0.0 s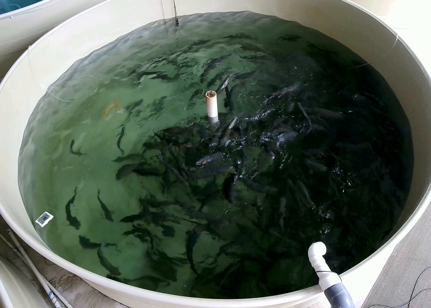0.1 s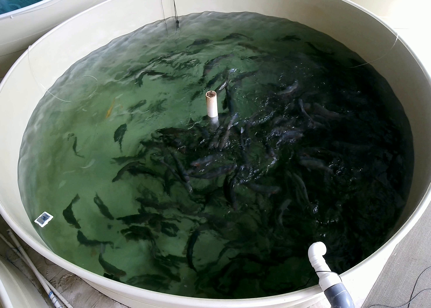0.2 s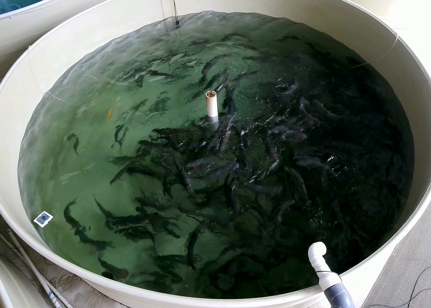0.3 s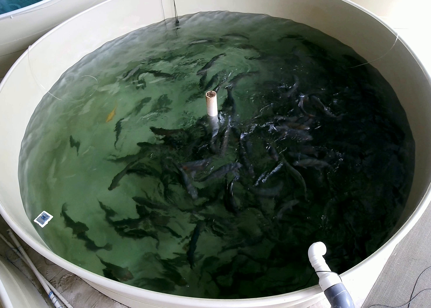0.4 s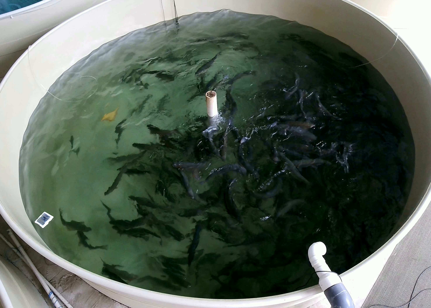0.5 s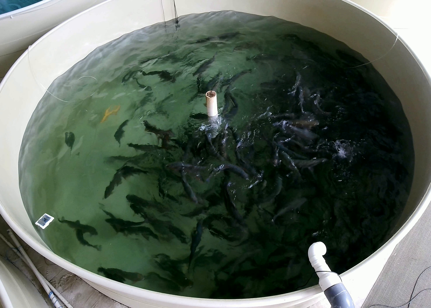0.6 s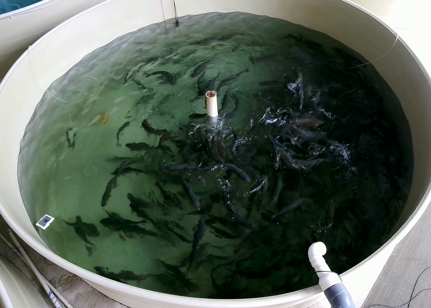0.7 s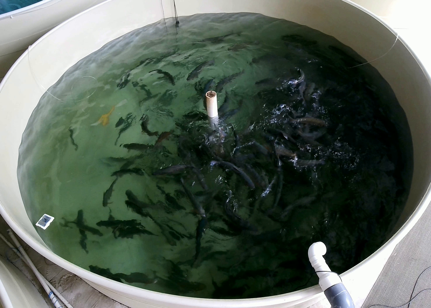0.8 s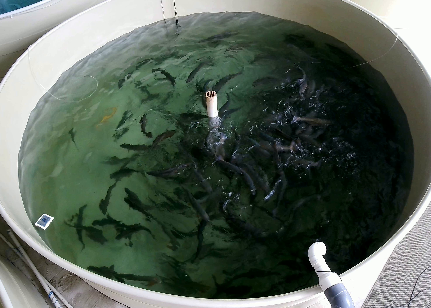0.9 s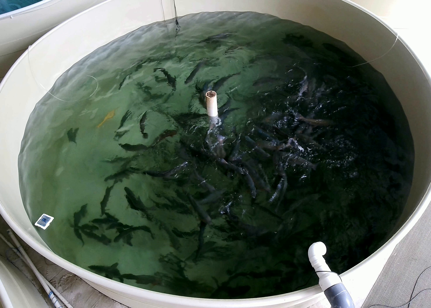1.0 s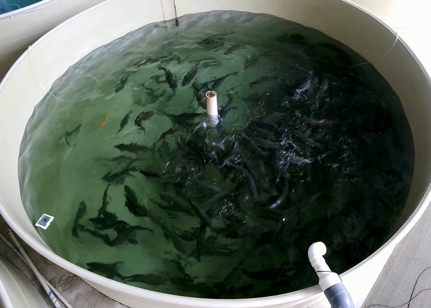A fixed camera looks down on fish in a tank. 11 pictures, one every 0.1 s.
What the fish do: Weak feeding.
